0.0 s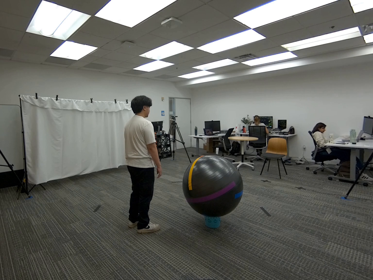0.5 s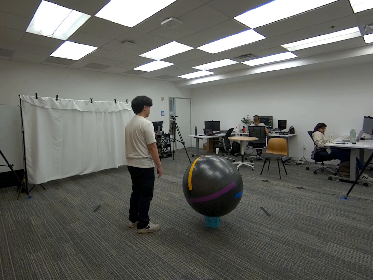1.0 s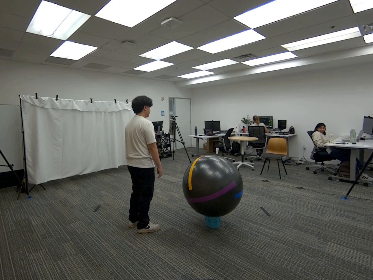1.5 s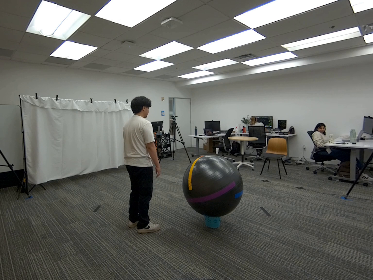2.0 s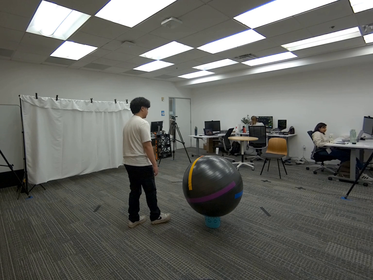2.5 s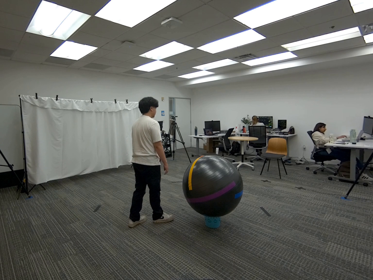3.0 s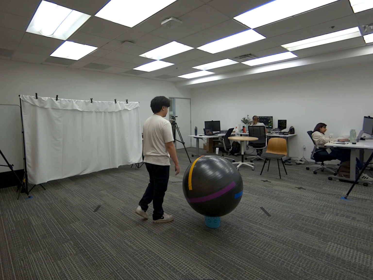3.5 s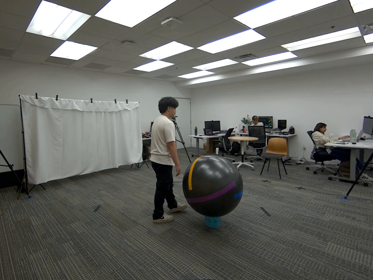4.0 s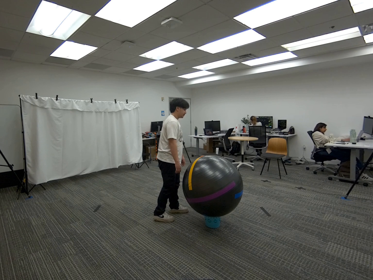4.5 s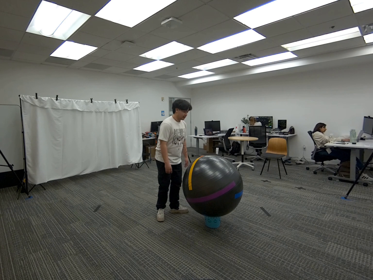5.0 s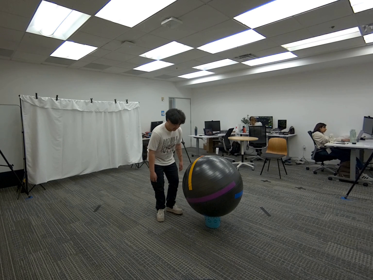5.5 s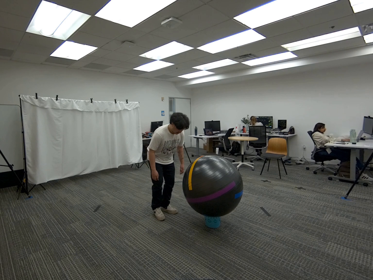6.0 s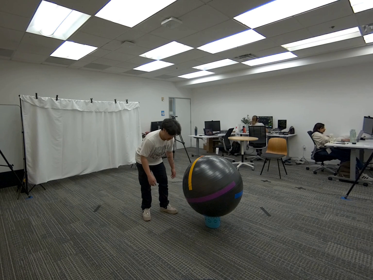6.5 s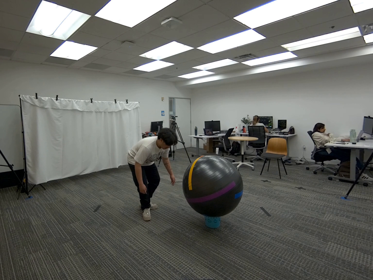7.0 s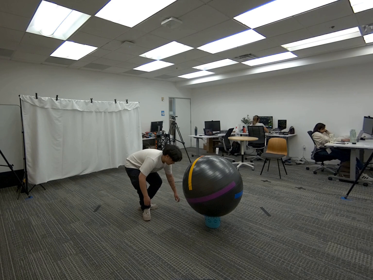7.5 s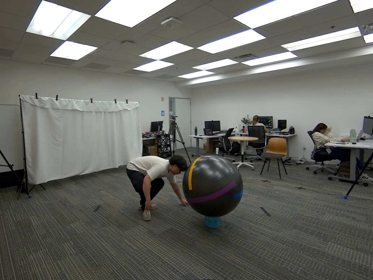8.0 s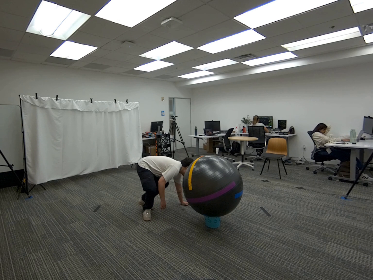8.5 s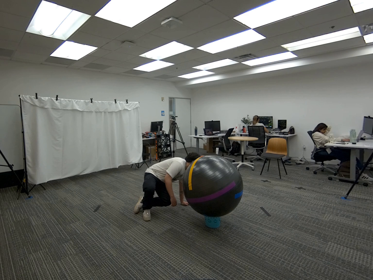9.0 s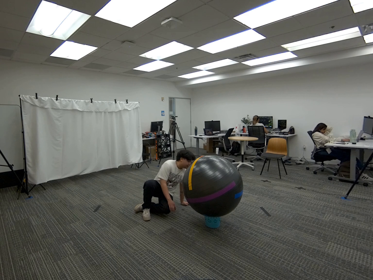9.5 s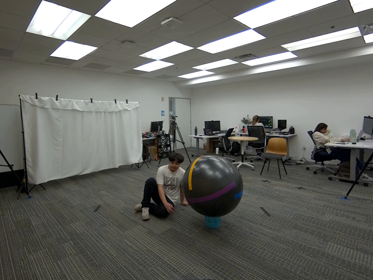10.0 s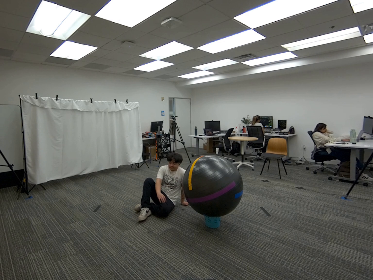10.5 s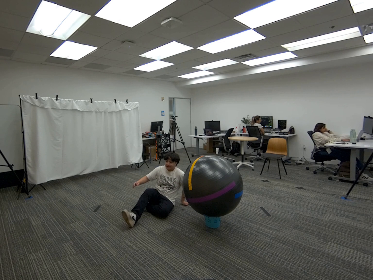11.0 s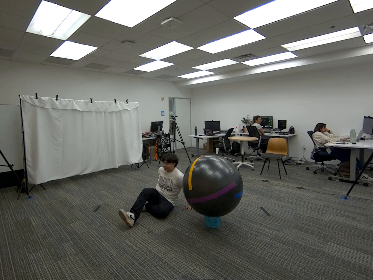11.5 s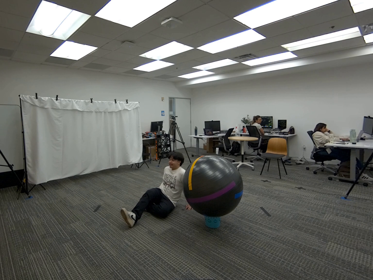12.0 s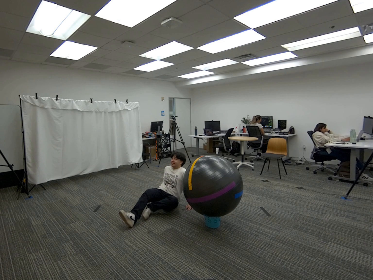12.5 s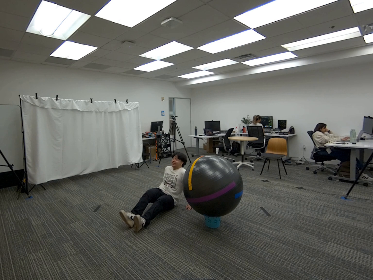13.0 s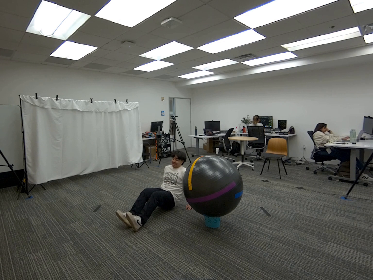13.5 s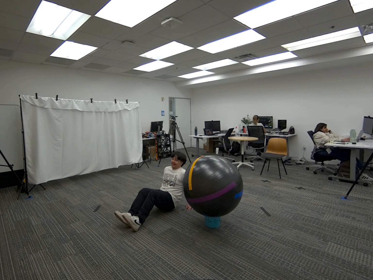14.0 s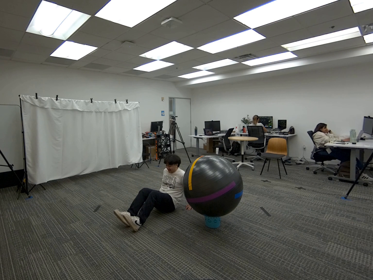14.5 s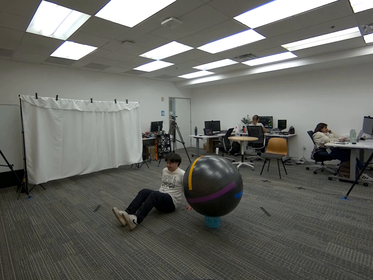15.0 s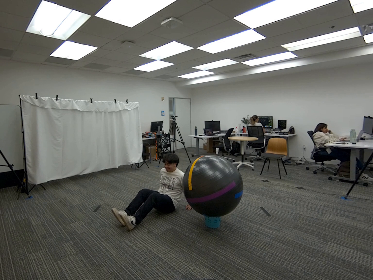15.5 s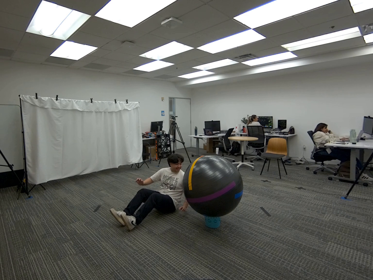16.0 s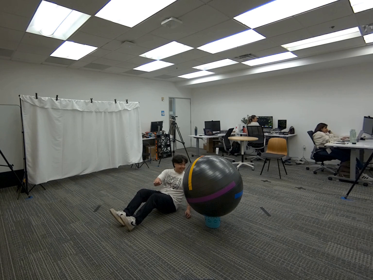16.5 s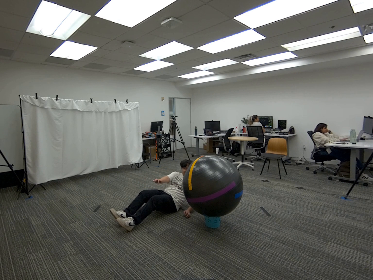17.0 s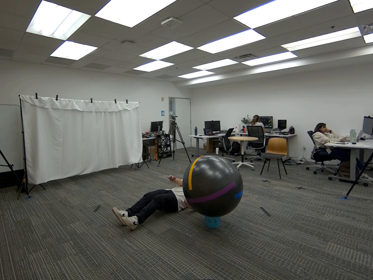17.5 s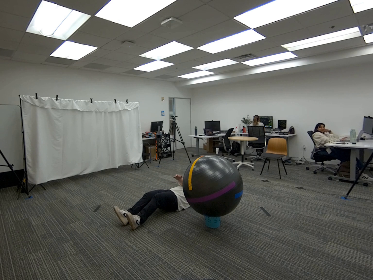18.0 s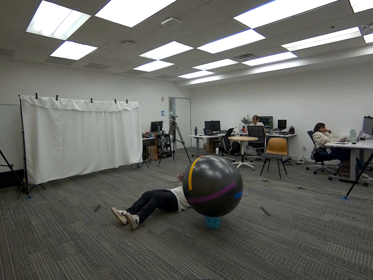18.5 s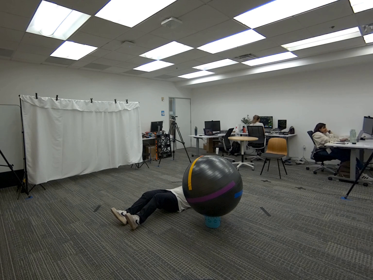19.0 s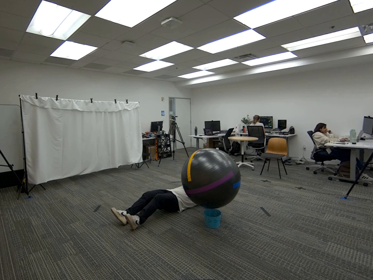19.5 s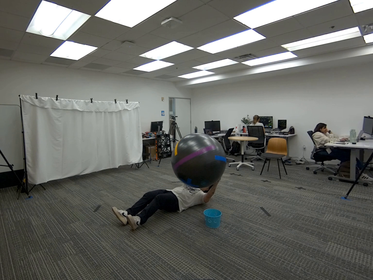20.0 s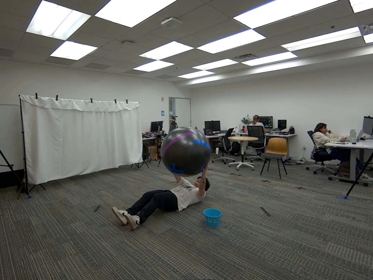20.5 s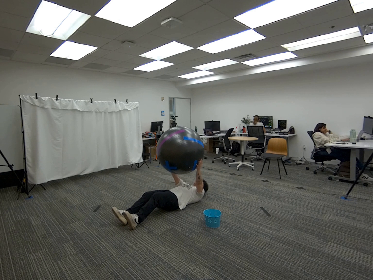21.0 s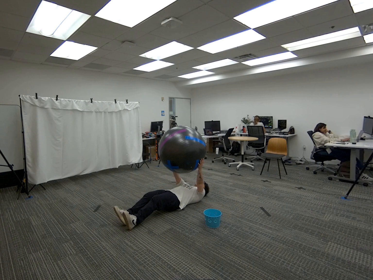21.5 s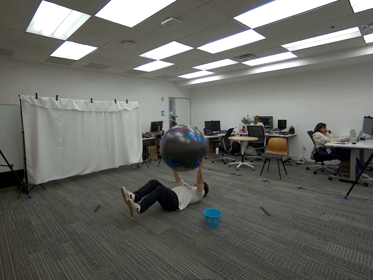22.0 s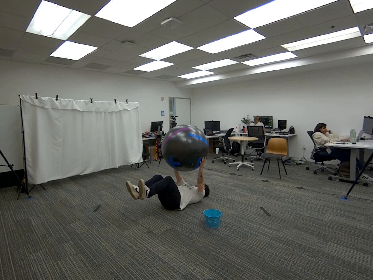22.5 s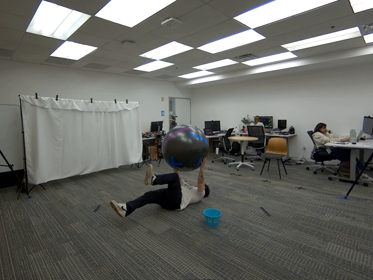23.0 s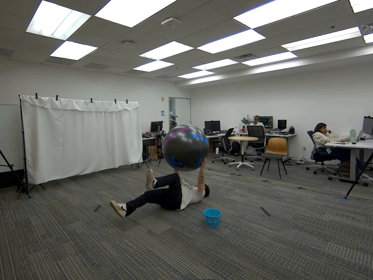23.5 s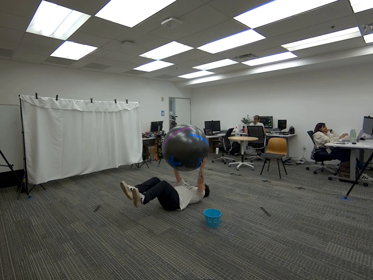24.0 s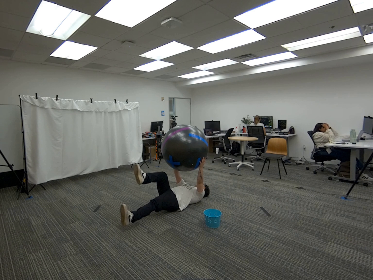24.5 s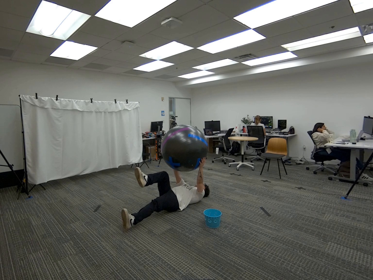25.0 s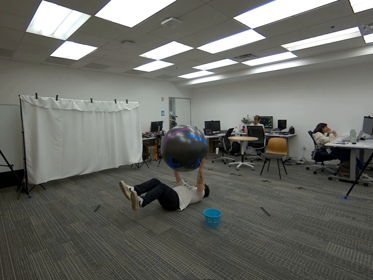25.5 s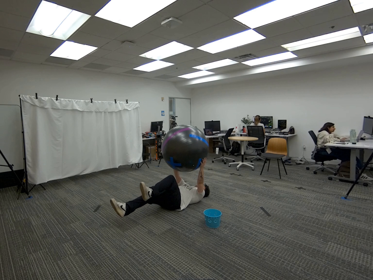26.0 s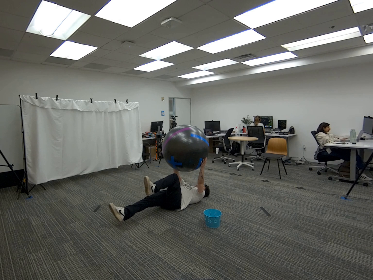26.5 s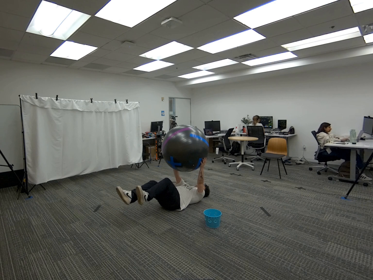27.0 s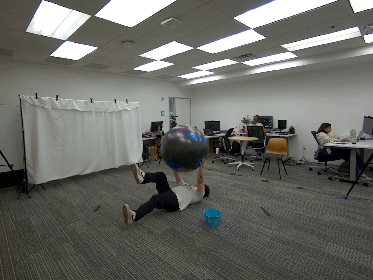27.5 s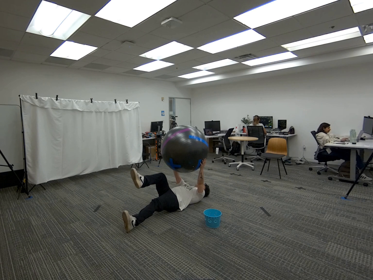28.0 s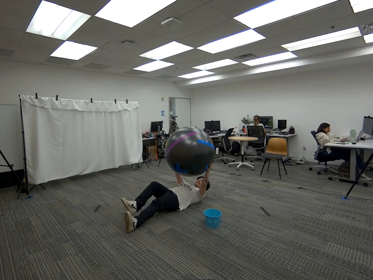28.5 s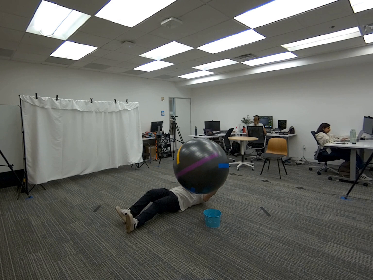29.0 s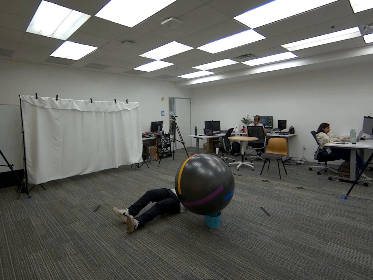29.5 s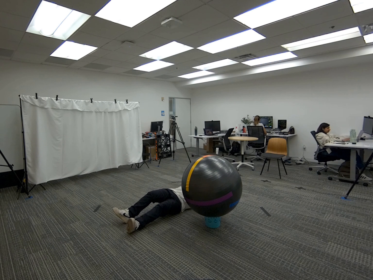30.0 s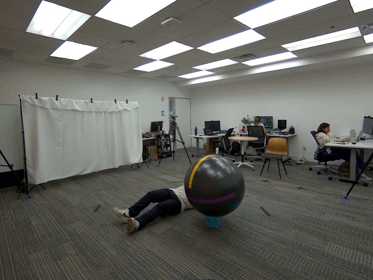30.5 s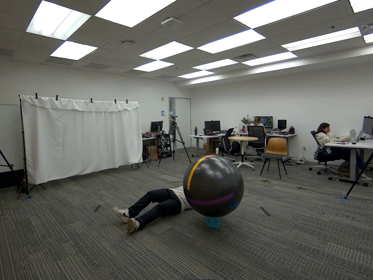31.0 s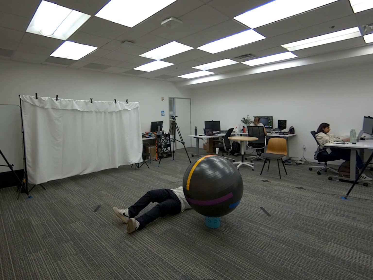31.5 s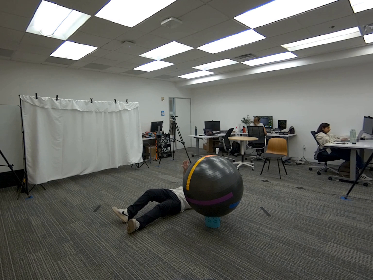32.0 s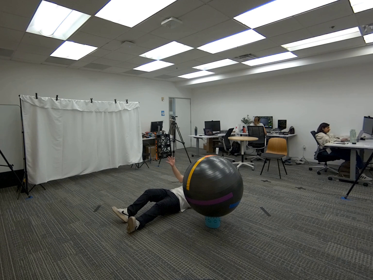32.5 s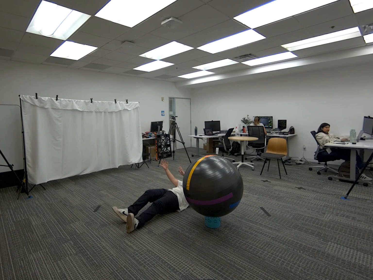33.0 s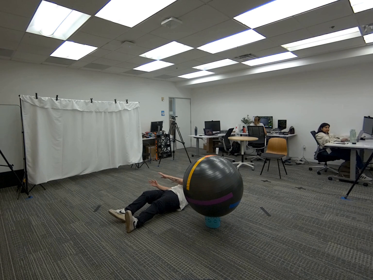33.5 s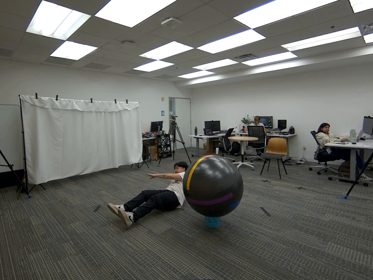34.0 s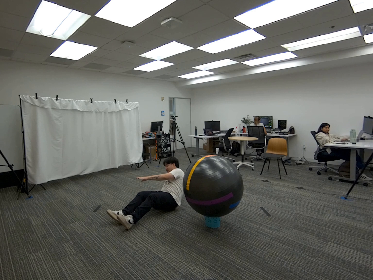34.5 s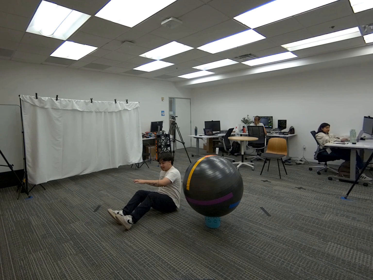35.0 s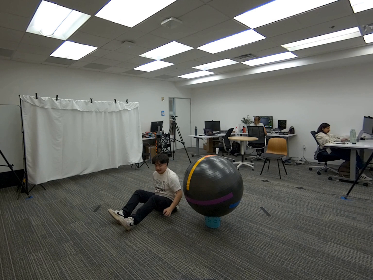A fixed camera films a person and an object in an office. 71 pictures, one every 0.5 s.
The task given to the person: Begin by laying on the ground. Reach over to the yoga ball on your side and raise the yoga ball infront of you in the air as you perform leg kicks. Use the yoga ball as balance. Place yoga ball on the ground when complete.
